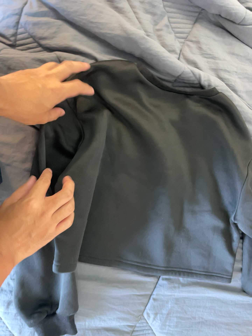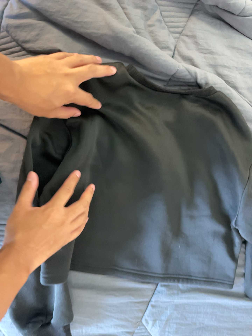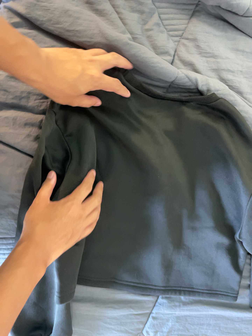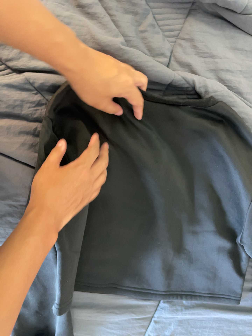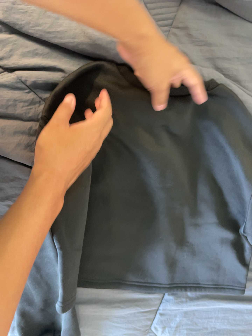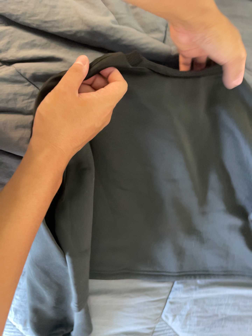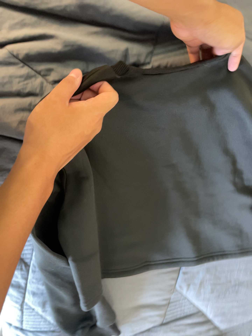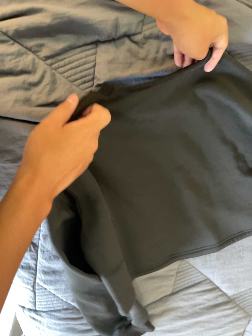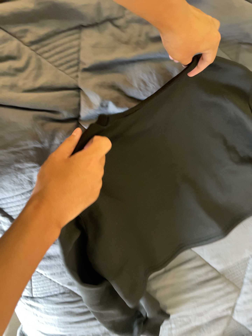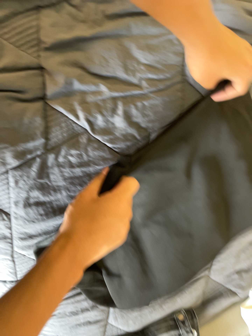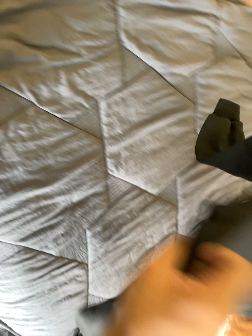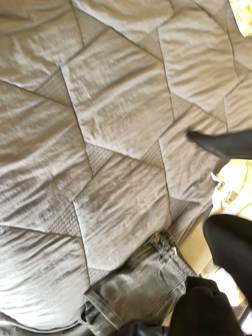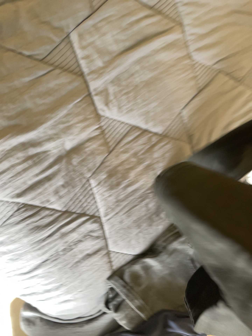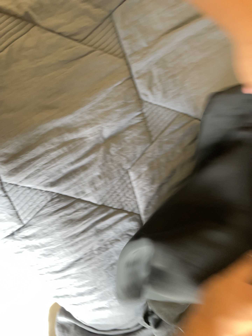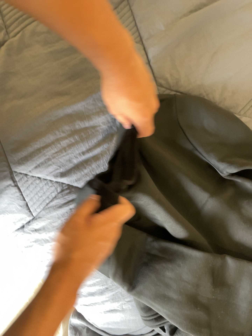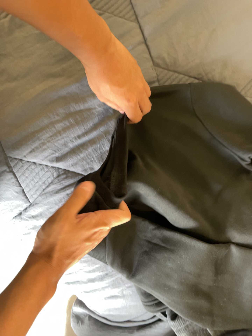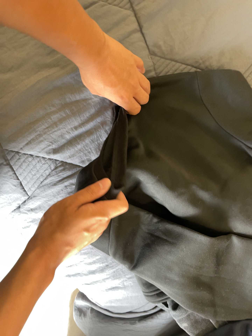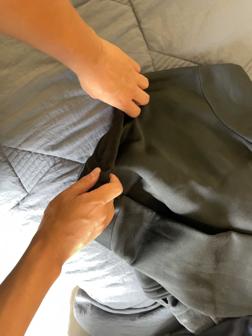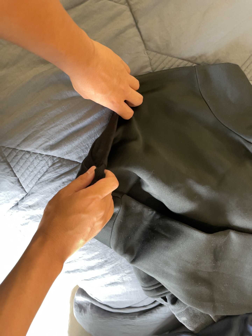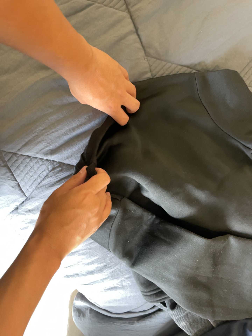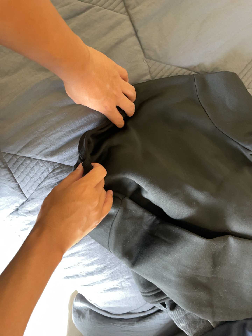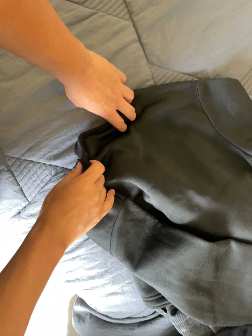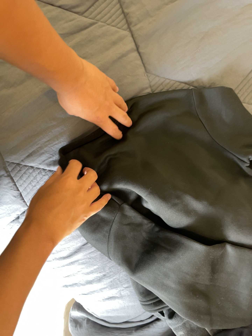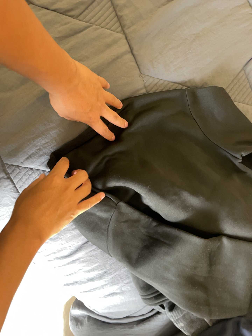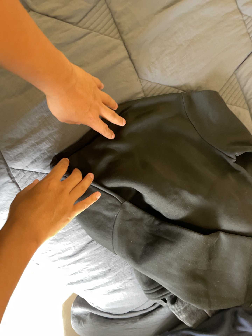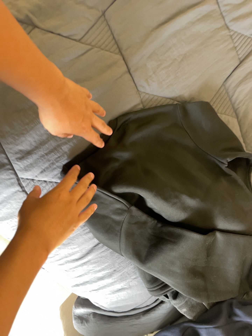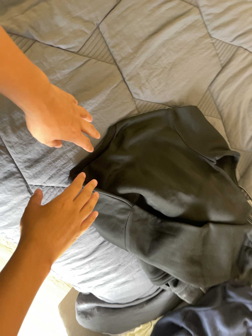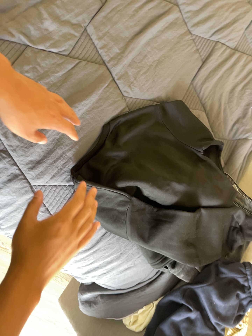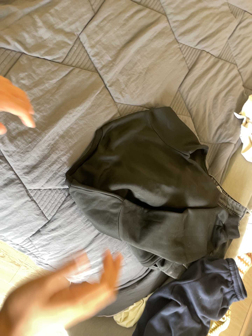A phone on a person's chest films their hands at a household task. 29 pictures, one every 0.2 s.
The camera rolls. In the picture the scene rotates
counterclockwise.
0.0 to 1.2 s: The camera travels to its right, toward the top of its view and forward, about 12 cm. Its aim tips toward the bottom of its view by about 10 degrees. It rolls about its line of sight by about 15 degrees, and the scene rotates counterclockwise.
1.2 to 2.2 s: The scene slides to the left, as the camera pans about 20 degrees to its right. It travels toward the bottom of its view, about 30 cm, so close, fixed things drift upward. It rolls about its line of sight by about 35 degrees, and the scene rotates counterclockwise.
2.2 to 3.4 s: The camera swings to its left by about 25 degrees, and the scene slides to the right. It travels toward the bottom of its view and forward, about 28 cm, so close, fixed things drift upward.
3.4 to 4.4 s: The camera shifts only a little, or ends up much as it began.
4.4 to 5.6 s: The camera pans to its right by about 20 degrees. It travels backward and to its left, about 28 cm, so what stands in front gets smaller. It rolls about its line of sight by about 10 degrees, and the scene rotates counterclockwise.
The film runs backward here.
